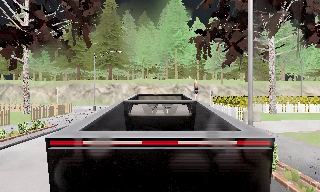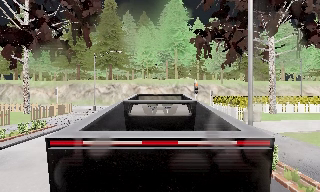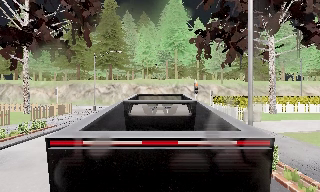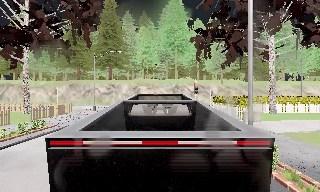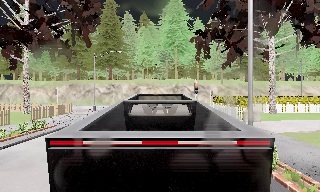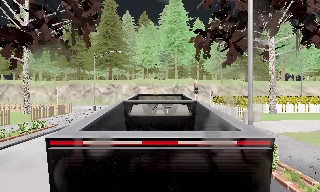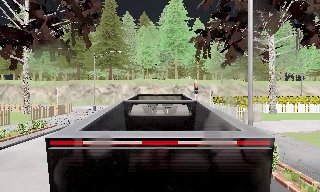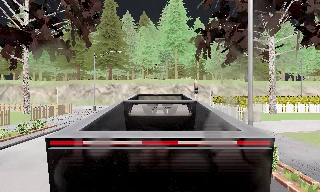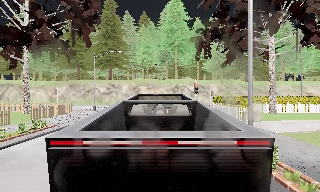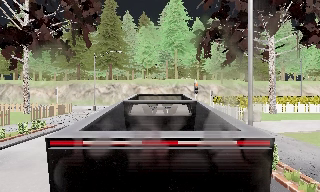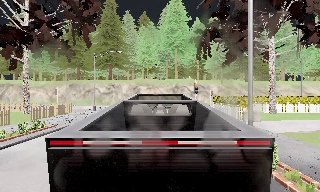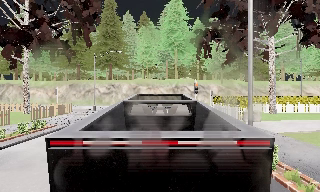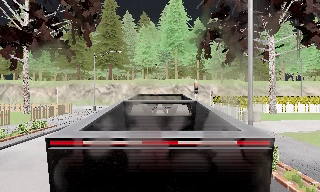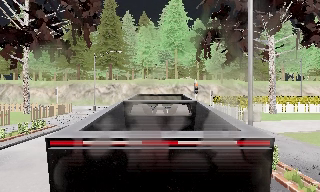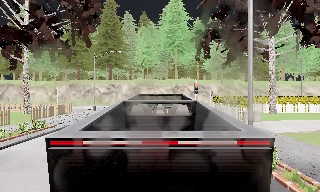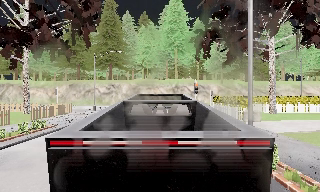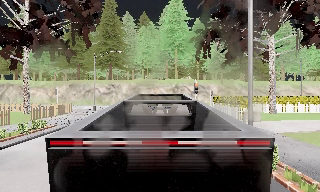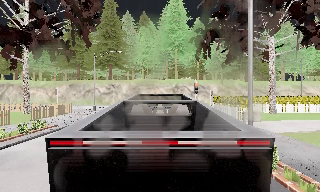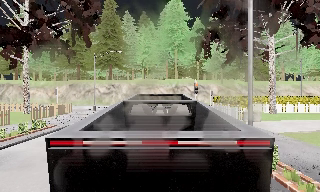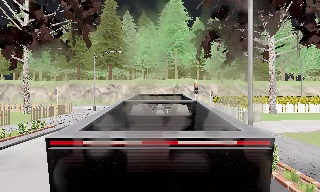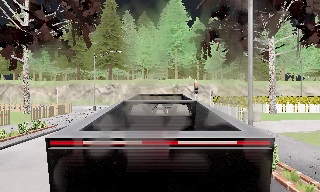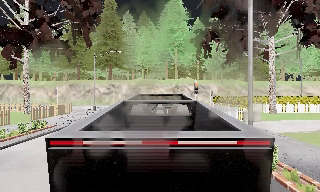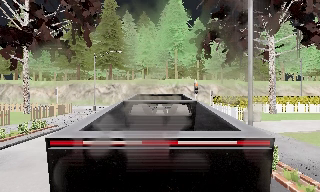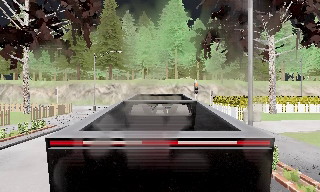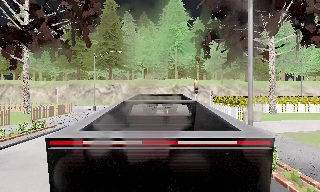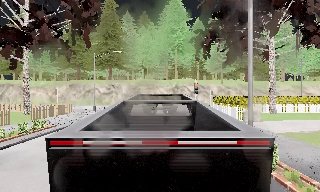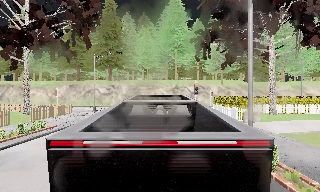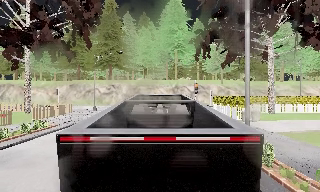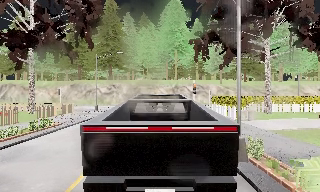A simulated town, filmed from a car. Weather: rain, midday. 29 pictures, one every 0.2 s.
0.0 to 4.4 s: The camera keeps its place and its aim.
4.4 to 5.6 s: The camera travels backward, about 0.5 m, so what stands in front gets smaller. It gains speed.
The film runs backward here.
